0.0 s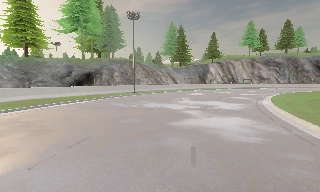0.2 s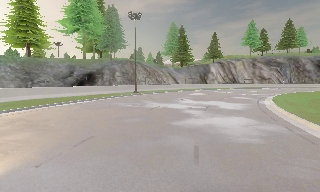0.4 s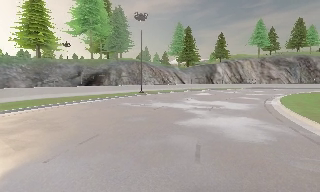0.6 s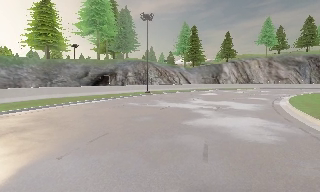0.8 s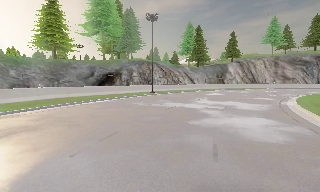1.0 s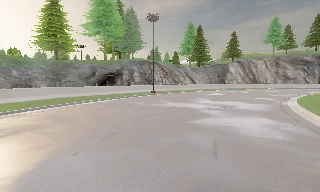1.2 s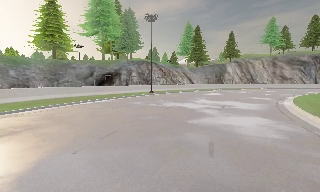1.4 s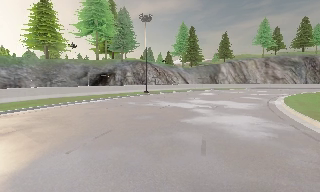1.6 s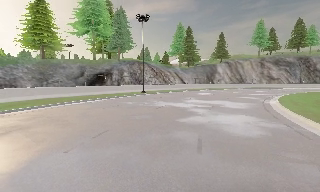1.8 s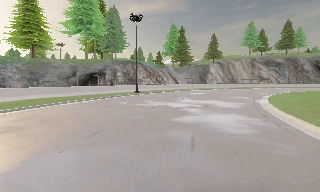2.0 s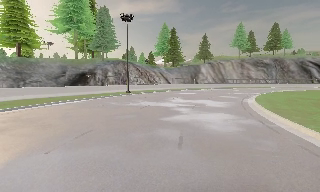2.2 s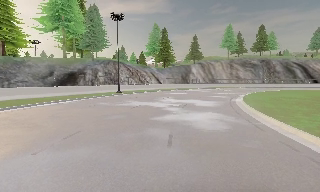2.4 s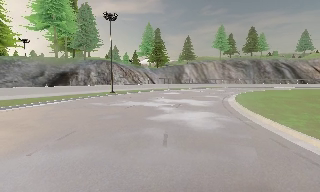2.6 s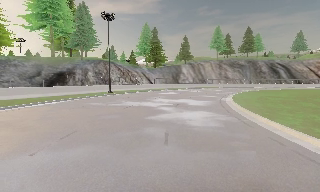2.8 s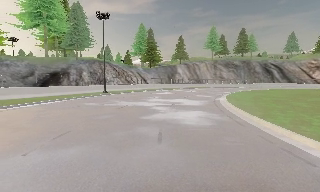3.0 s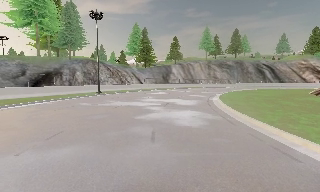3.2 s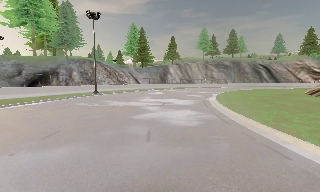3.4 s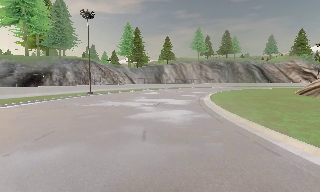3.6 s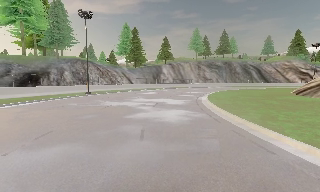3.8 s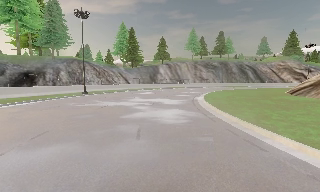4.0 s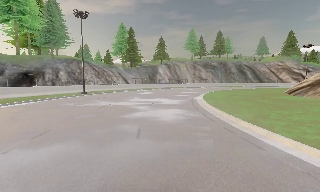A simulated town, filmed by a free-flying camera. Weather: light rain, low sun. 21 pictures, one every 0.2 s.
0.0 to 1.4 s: The camera travels backward, about 0.5 m, so what stands in front gets smaller.
1.4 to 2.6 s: The camera swings to its right by about 15 degrees, and the scene slides to the left. It travels backward, about 0.5 m, so what stands in front gets smaller.
2.6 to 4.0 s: The camera travels backward, about 0.5 m, so what stands in front gets smaller.
The film runs backward here.
